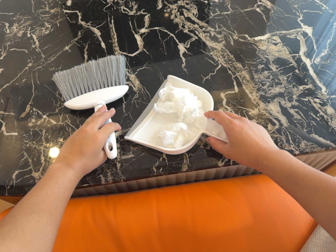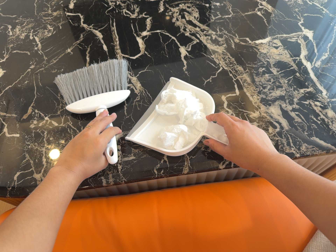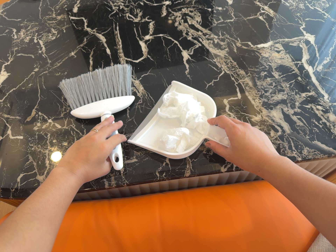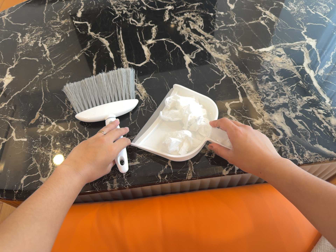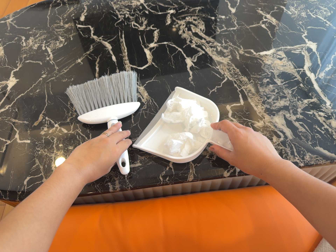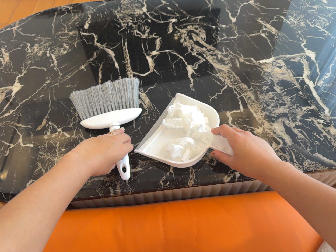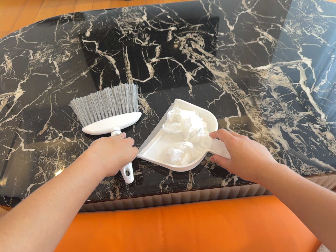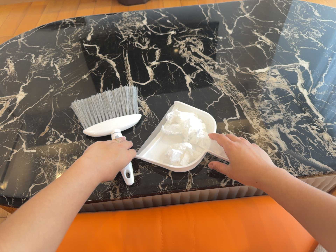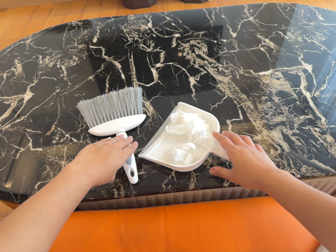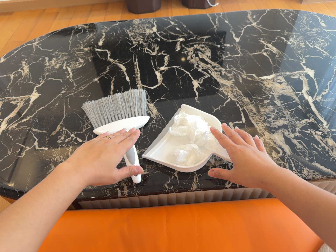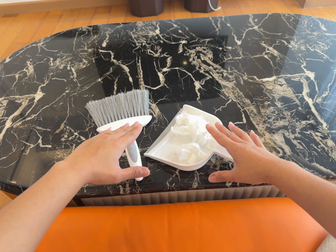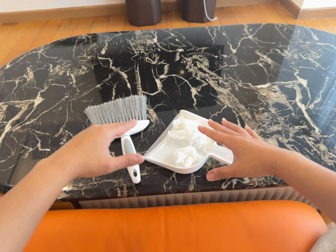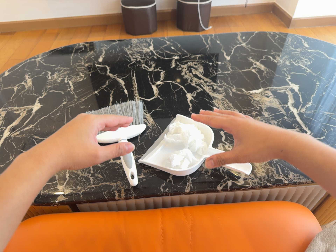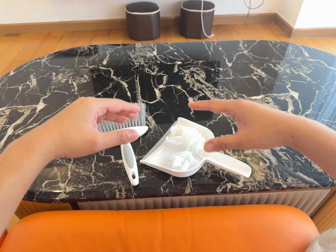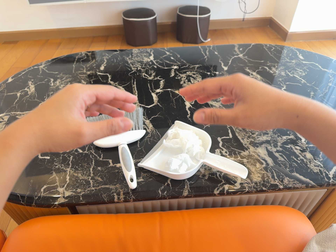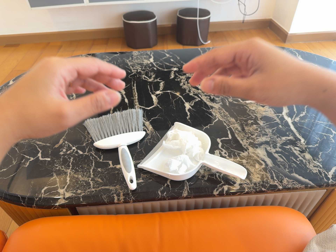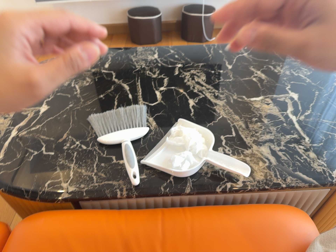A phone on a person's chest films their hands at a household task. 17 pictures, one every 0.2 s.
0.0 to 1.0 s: The camera shifts only a little, or ends up much as it began.
1.0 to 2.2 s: The camera travels backward, about 7 cm, so what stands in front gets smaller.
2.2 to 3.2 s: The camera shifts only a little, or ends up much as it began.
The film runs forward here.
